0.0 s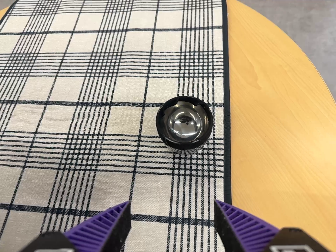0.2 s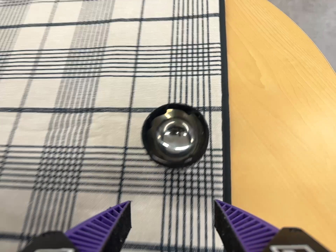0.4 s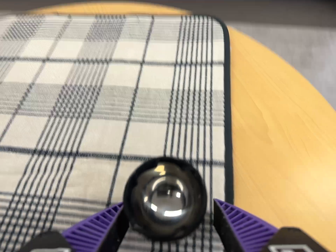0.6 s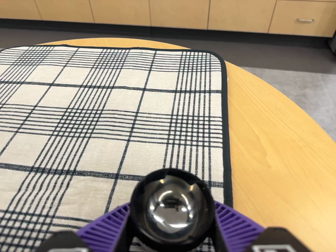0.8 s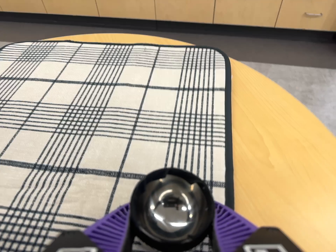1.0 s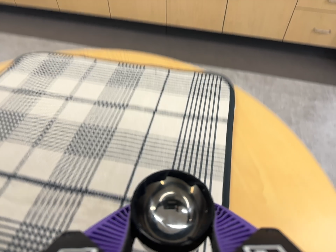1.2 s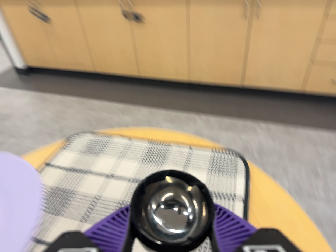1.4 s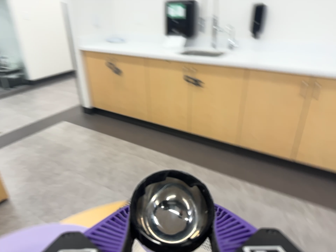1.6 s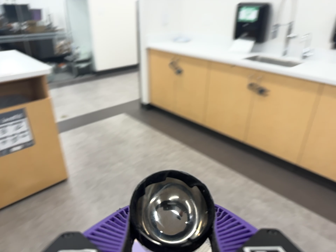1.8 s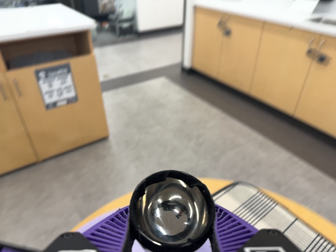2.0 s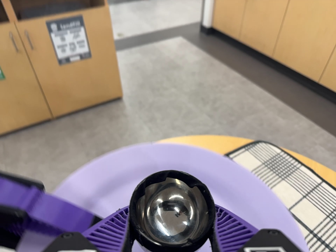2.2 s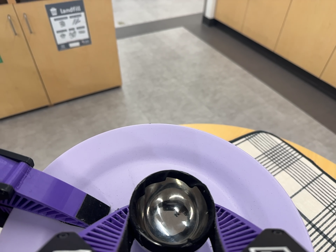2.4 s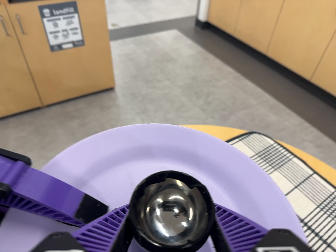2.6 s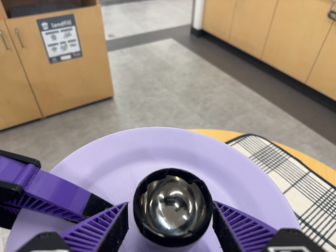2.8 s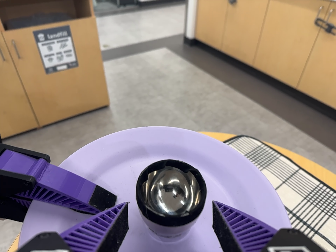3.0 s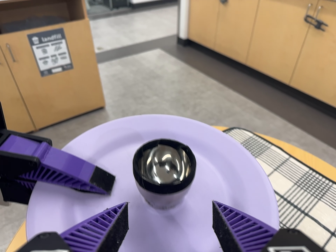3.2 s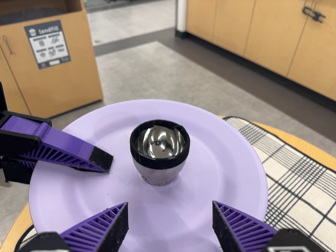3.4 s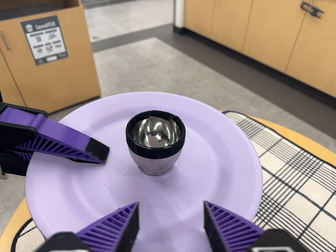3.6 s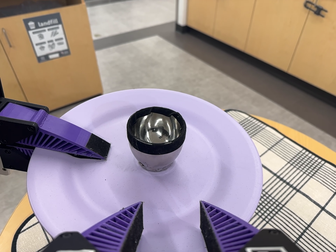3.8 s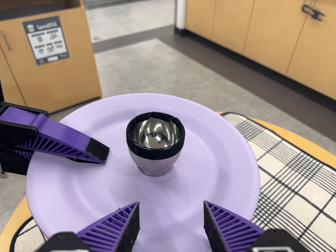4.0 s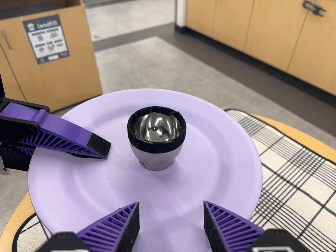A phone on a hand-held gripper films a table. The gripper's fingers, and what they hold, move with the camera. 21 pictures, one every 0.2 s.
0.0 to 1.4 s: The scene slides to the right, as the camera pans about 15 degrees to its left. It travels toward the top of its view and backward, about 26 cm, so close, fixed things drift downward. Its aim tips toward the top of its view by about 35 degrees, and the scene shifts downward. It rolls about its line of sight by about 15 degrees, and the scene rotates clockwise.
1.4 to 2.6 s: The scene slides to the right, as the camera pans about 20 degrees to its left. It travels forward and to its left, about 16 cm, so what stands in front looms larger. Its aim tips toward the bottom of its view by about 15 degrees, and the scene shifts upward. It rolls about its line of sight by about 15 degrees, and the scene rotates clockwise.
2.6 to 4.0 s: The camera travels toward the bottom of its view and backward, about 8 cm, so close, fixed things drift upward.
The film runs backward here.
